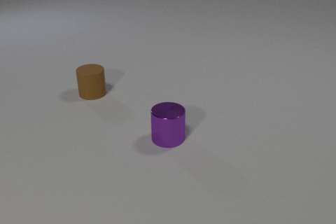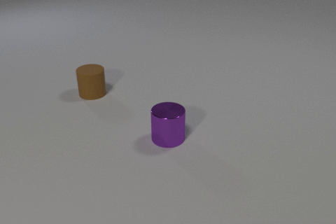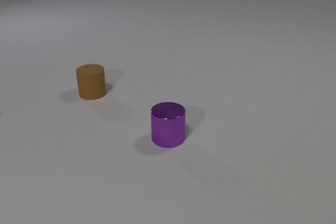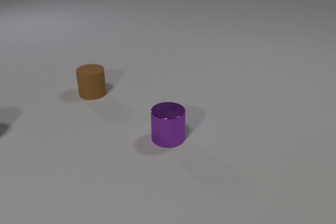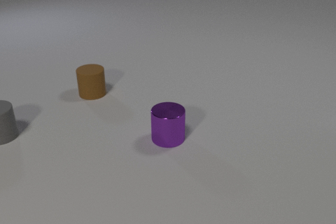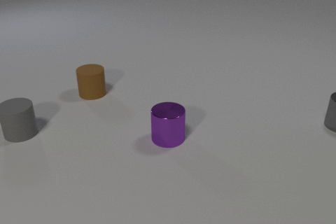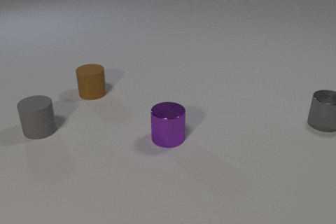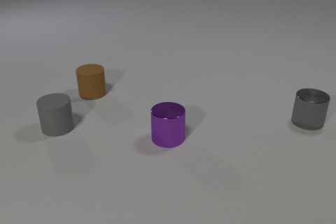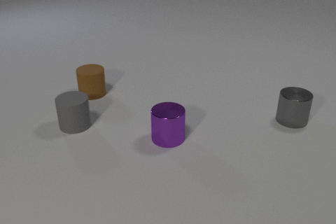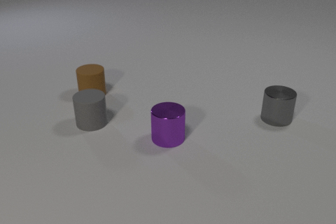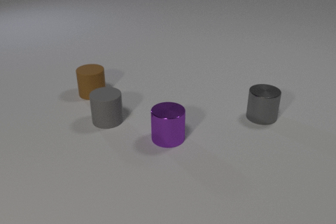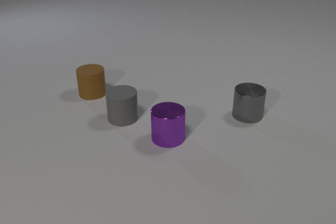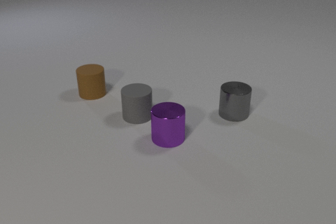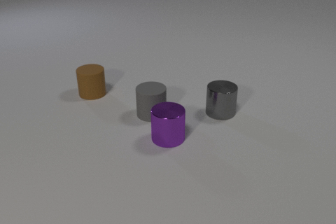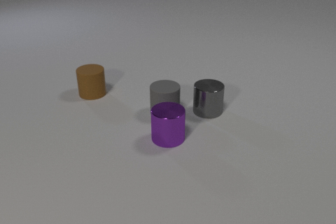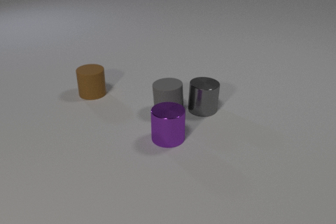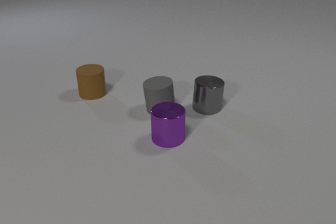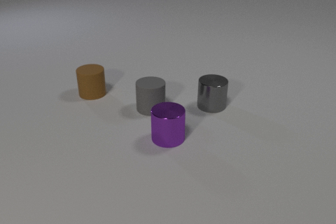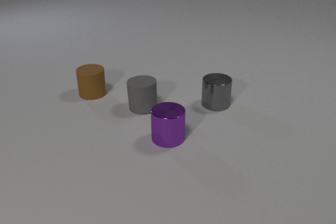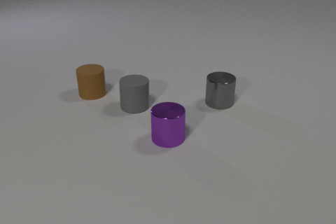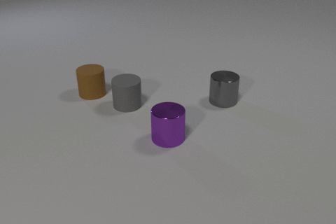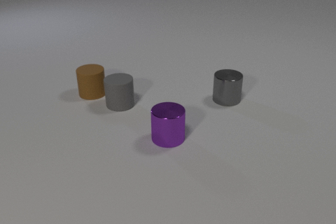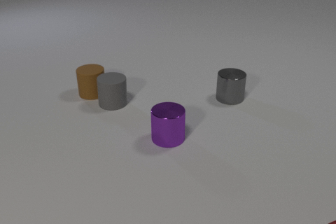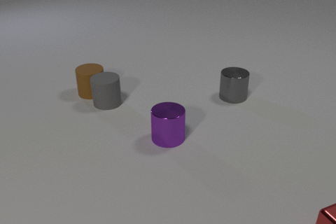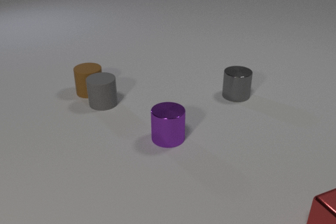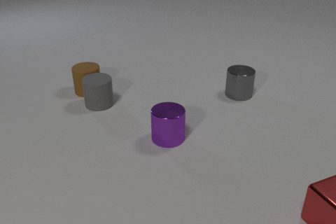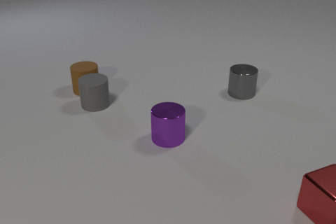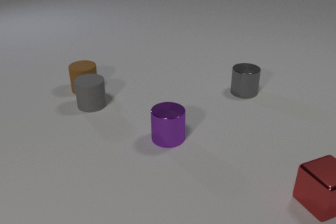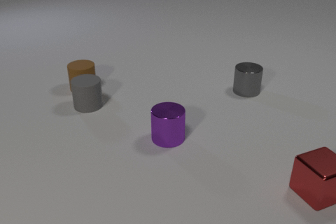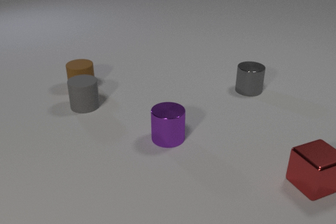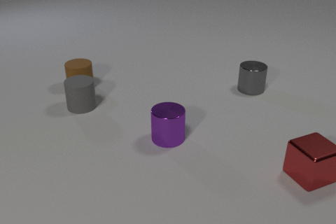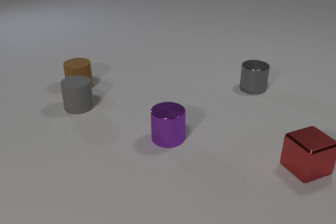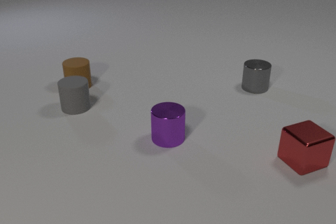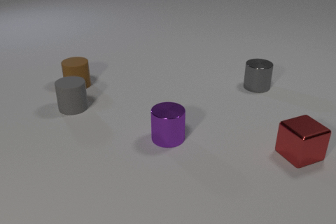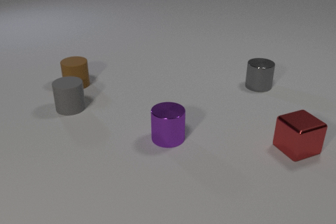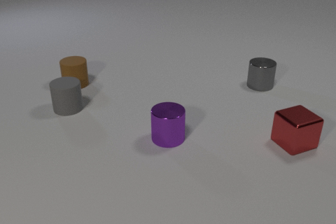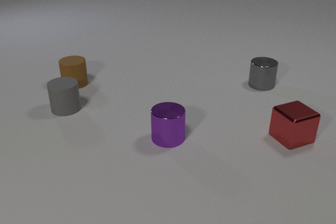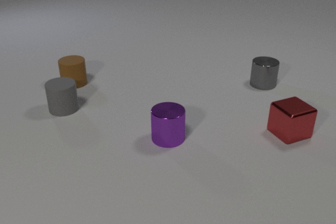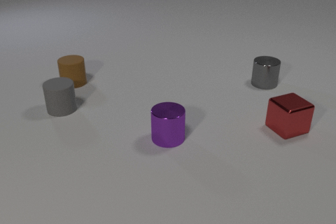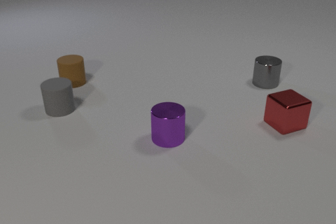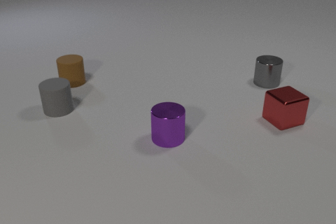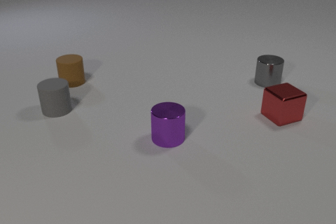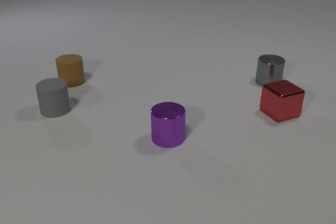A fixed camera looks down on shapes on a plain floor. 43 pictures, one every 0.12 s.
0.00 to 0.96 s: The gray metal cylinder comes in at the right edge, slides to the left. The gray rubber cylinder comes in at the left edge, slides to the right.
0.96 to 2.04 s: The gray metal cylinder slides to the left. The gray rubber cylinder slides to the right. The gray metal cylinder and the gray rubber cylinder collide.
2.04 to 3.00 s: The gray metal cylinder slides away from the camera and to the right. The gray rubber cylinder slides to the left. The brown rubber cylinder slides away from the camera. The red metal cube comes in at the bottom edge, slides away from the camera and to the left. The gray rubber cylinder and the brown rubber cylinder collide.
3.00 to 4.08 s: The gray metal cylinder slides away from the camera and to the right. The gray rubber cylinder slides to the left. The brown rubber cylinder slides away from the camera and to the left. The red metal cube slides away from the camera.
4.08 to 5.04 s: The gray metal cylinder slides away from the camera and to the right. The gray rubber cylinder slides to the left. The brown rubber cylinder slides away from the camera. The red metal cube slides away from the camera.
How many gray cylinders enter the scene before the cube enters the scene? 2.
Are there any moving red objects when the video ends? yes.
Are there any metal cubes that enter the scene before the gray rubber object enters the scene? no.
